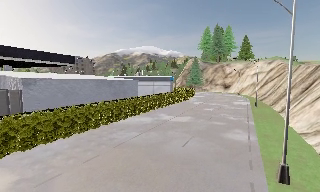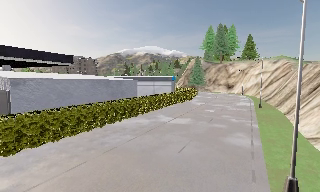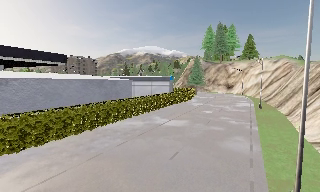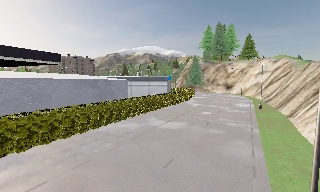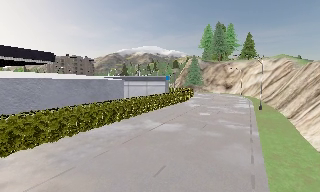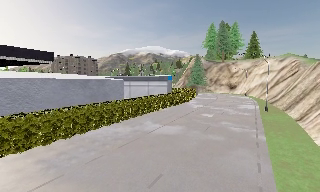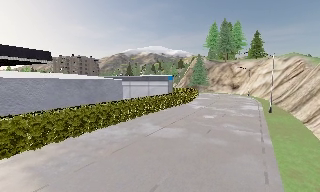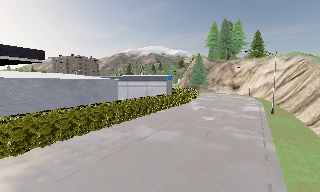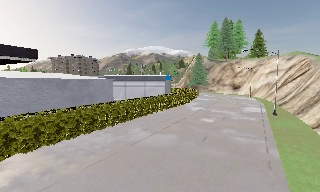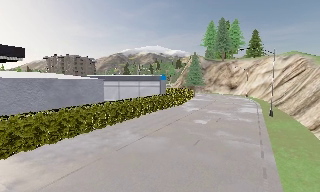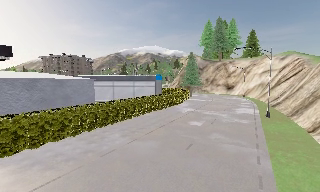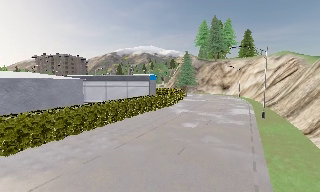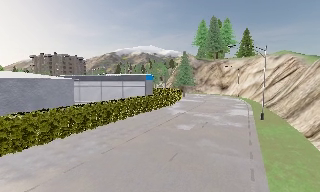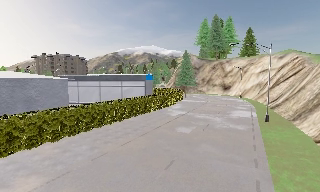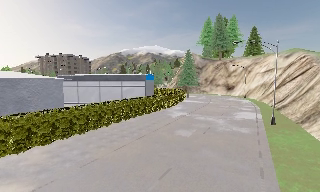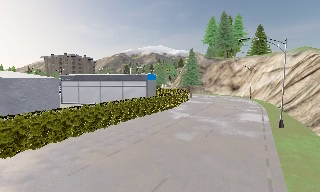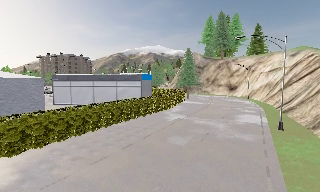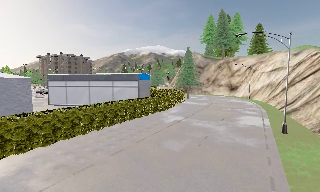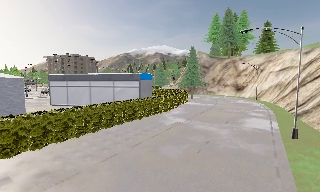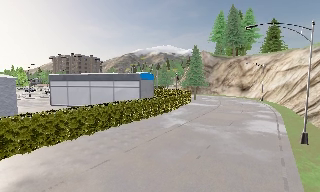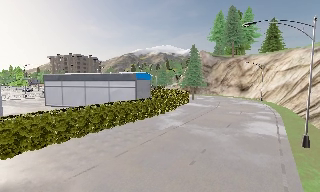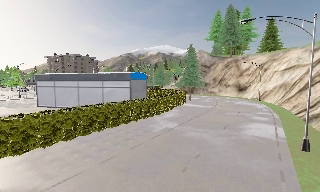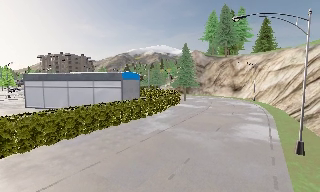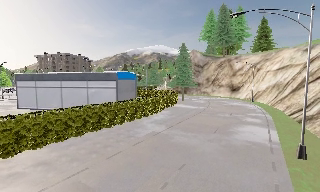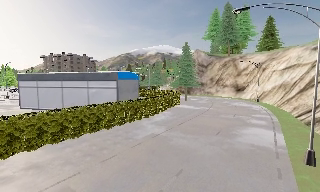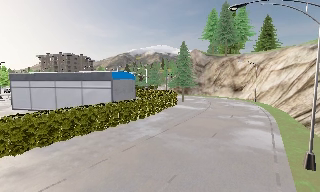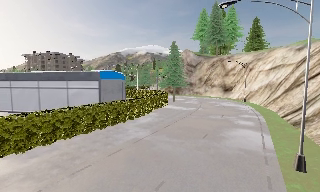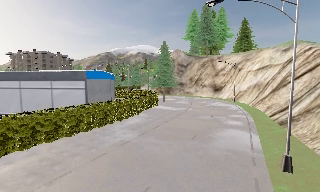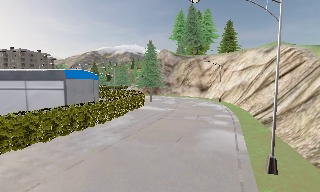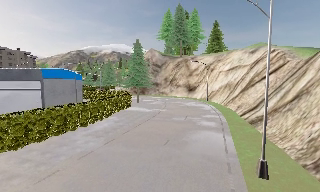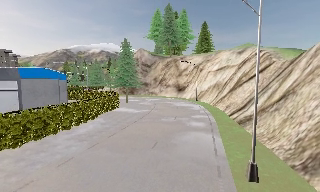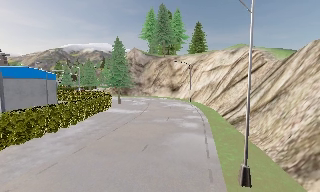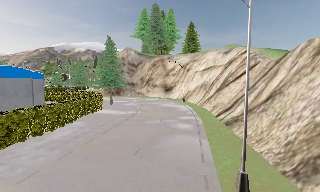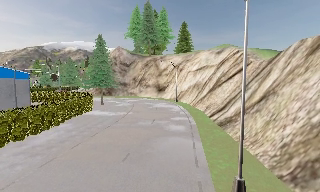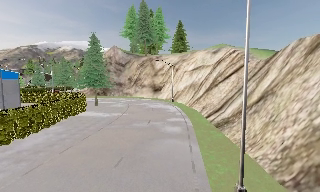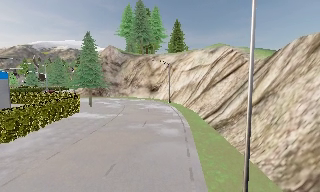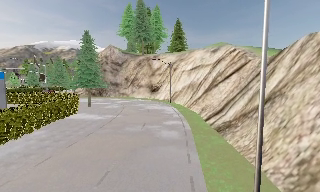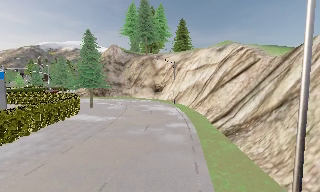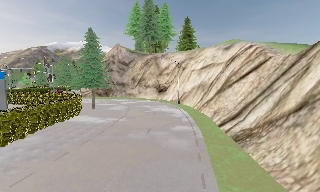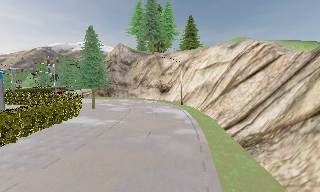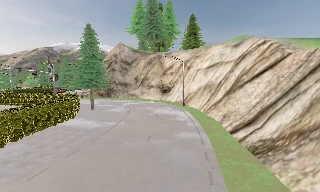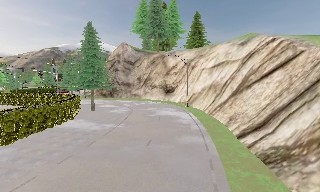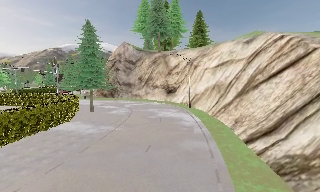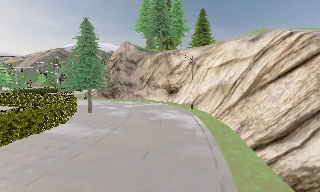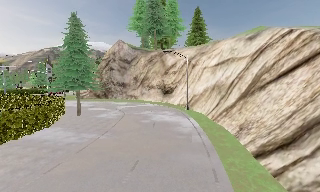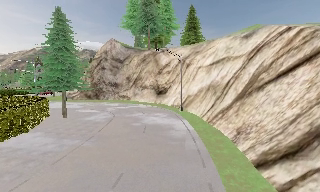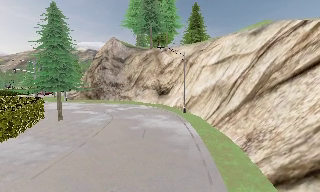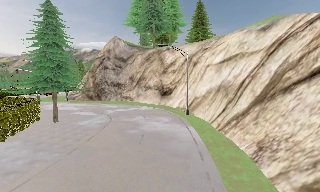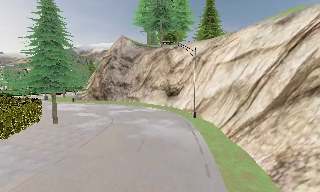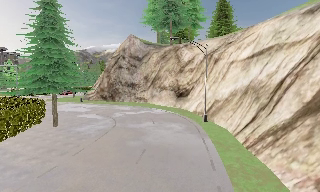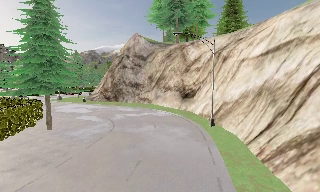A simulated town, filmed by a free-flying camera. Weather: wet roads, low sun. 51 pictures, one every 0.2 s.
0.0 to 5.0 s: The camera travels forward and to its right, about 20 m, so what stands in front looms larger.
5.0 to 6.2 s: The camera pans to its right, which is clockwise from overhead, by about 20 degrees. It travels forward and to its right, about 3 m, so what stands in front looms larger.
6.2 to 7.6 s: The camera travels forward, about 4.5 m, so what stands in front looms larger. It gains speed.
7.6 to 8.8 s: The camera travels forward, about 5 m, so what stands in front looms larger.
8.8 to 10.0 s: The camera pans to its left, which is counterclockwise from overhead, by about 10 degrees. It travels forward, about 8 m, so what stands in front looms larger.
The film runs forward here.
